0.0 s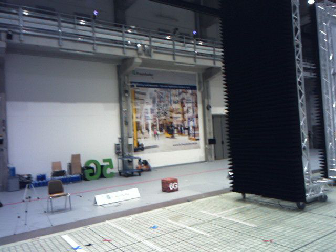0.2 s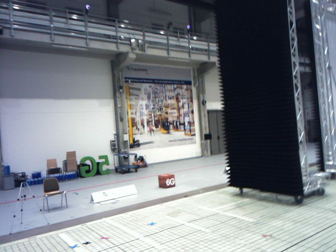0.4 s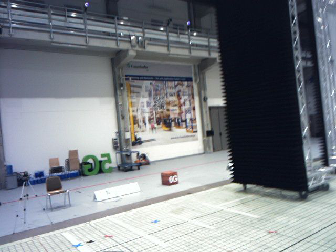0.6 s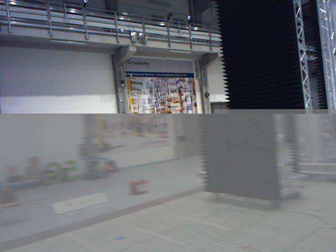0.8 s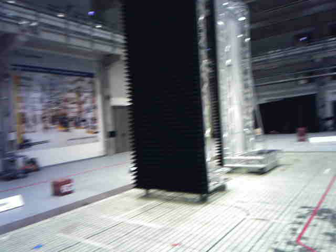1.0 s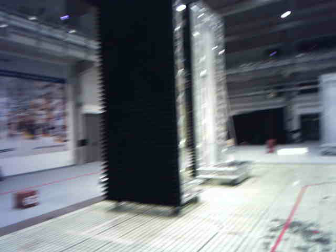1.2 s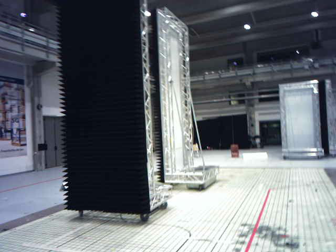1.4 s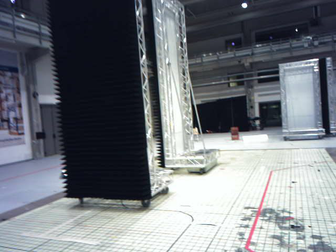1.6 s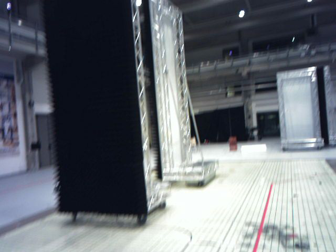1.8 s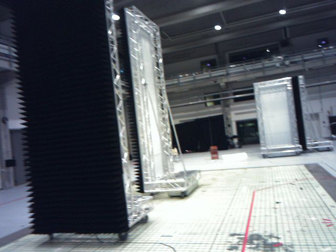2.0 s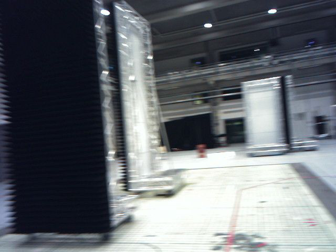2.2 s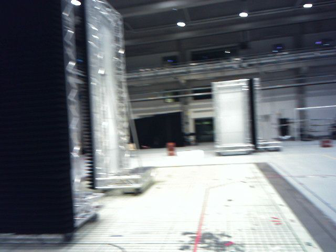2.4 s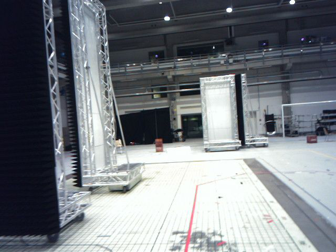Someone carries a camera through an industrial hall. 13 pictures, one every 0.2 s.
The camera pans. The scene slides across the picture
to the left.
The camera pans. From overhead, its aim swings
clockwise.
0.0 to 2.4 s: The scene slides to the left, as the camera pans about 50 degrees to its right. It travels forward, about 2.2 m.
The film runs forward here.
